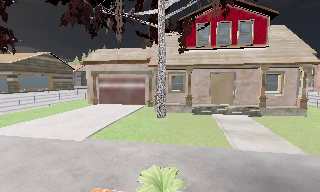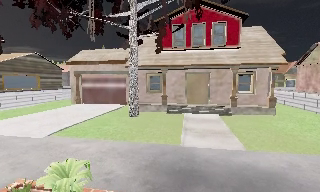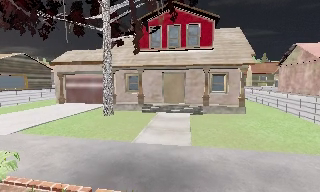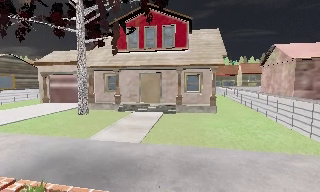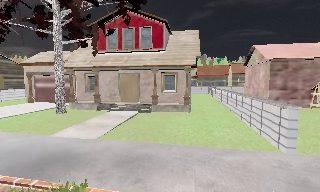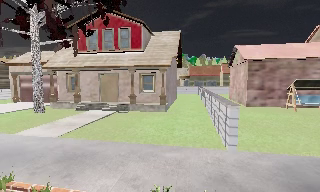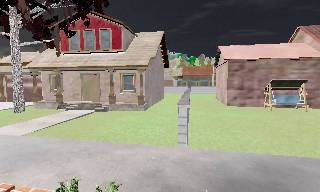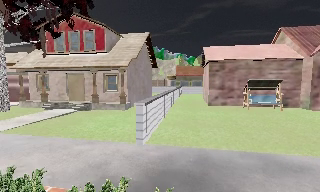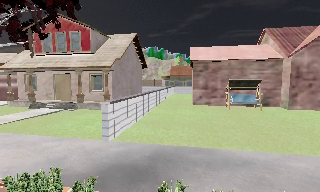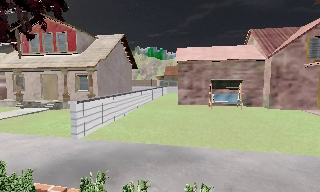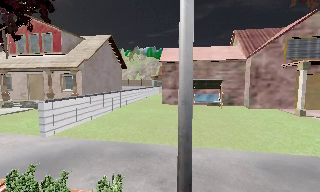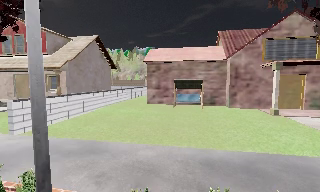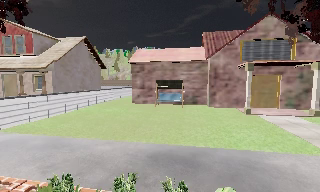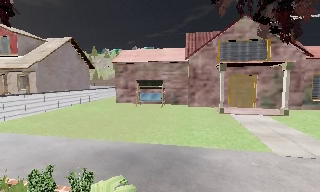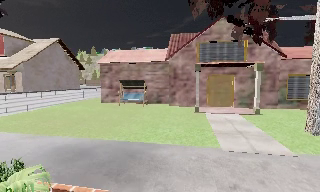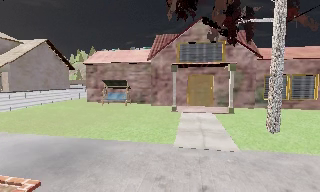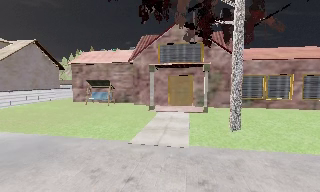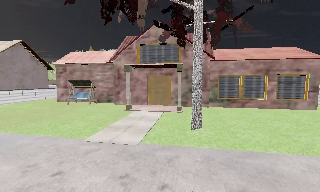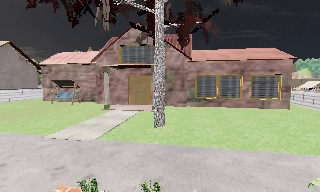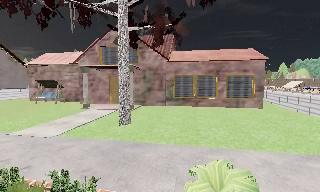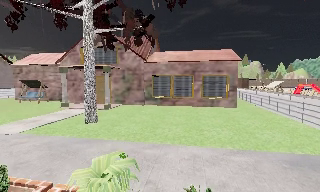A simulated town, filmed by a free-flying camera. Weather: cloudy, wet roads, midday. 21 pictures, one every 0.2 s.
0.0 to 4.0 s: The camera travels to its right, about 30 m, so close, fixed things drift to the left.
The film runs backward here.
